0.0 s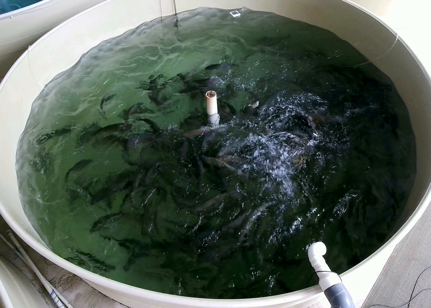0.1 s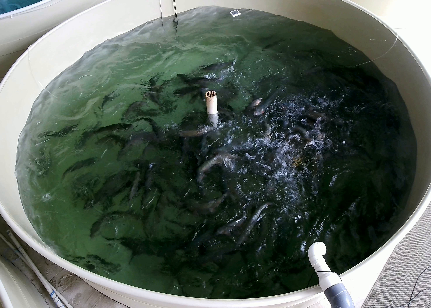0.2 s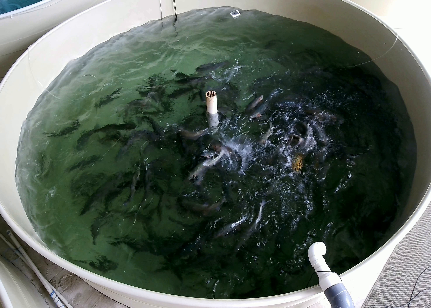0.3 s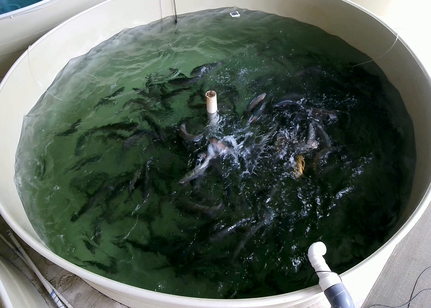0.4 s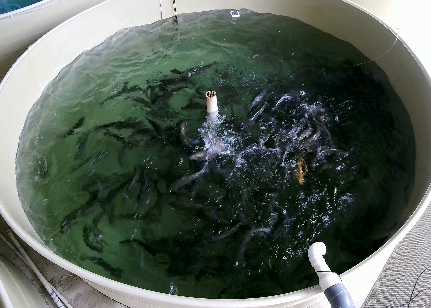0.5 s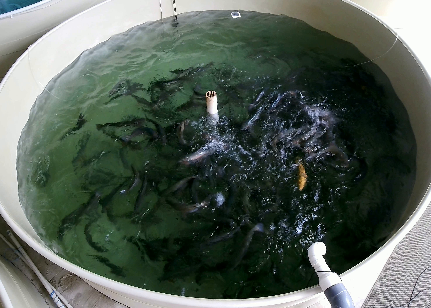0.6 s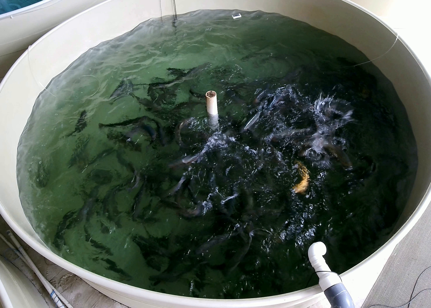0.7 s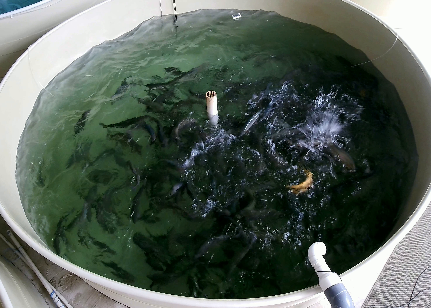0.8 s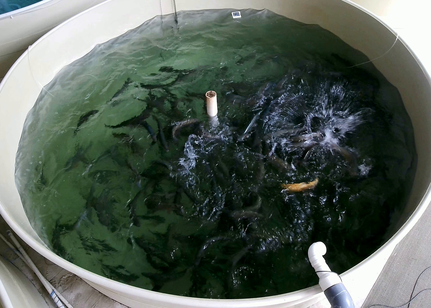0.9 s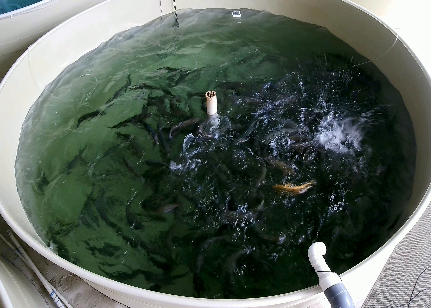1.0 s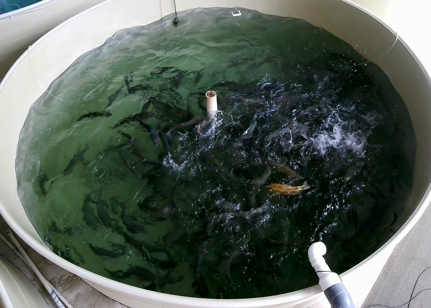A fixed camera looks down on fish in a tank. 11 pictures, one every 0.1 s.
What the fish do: Strong feeding.
